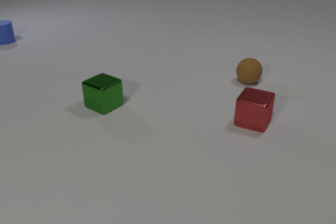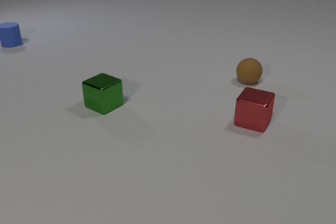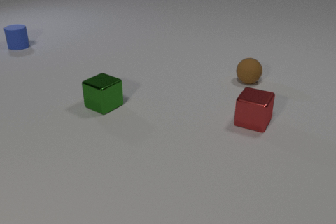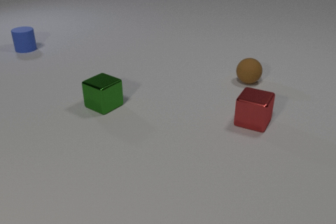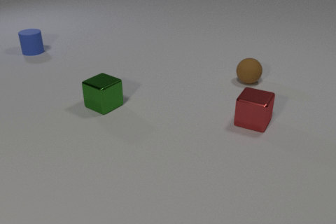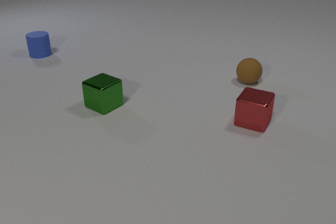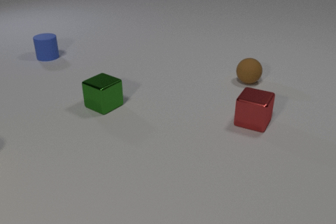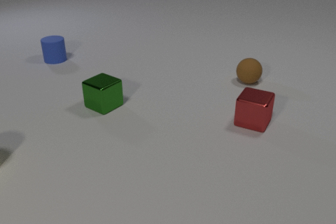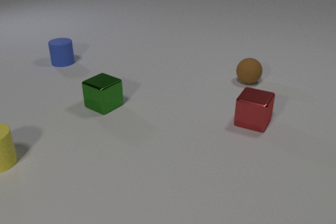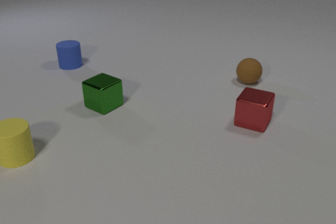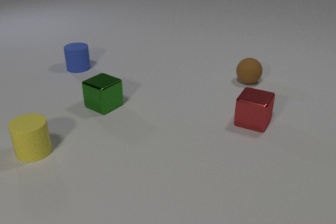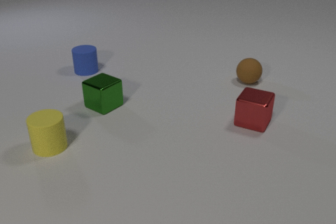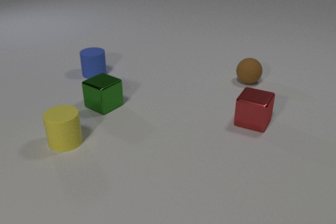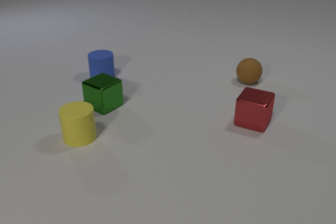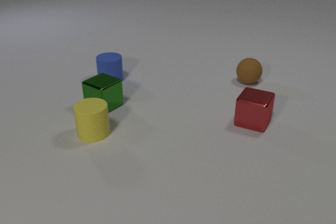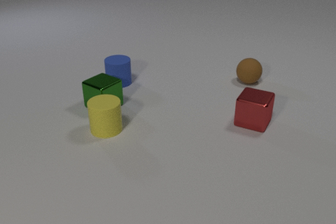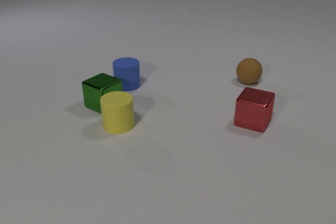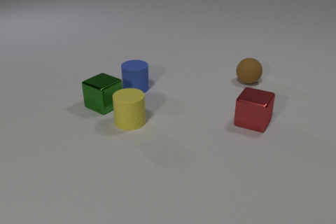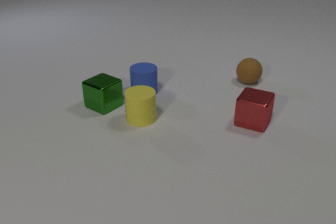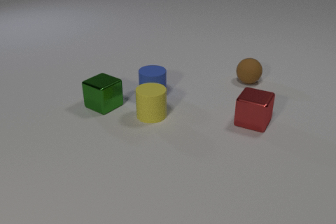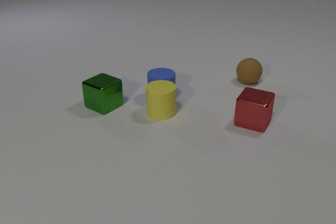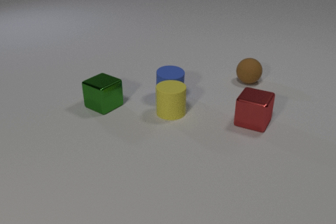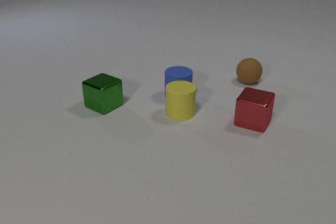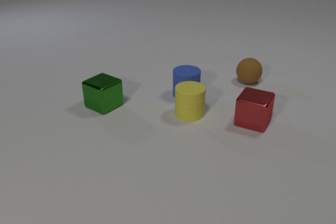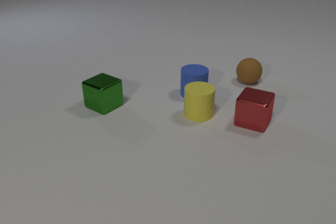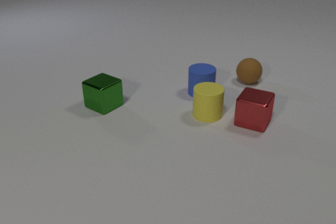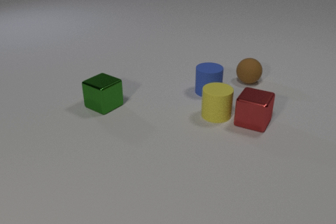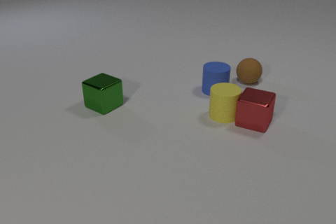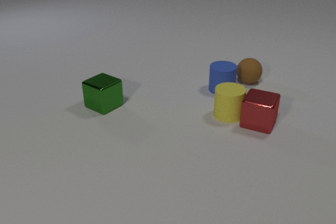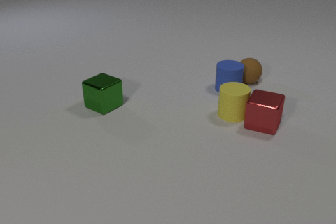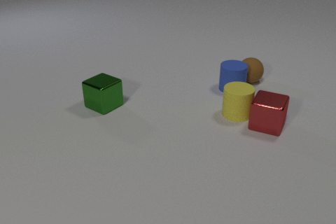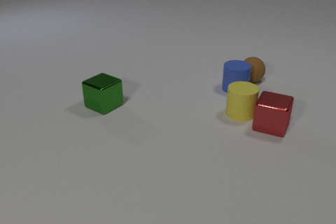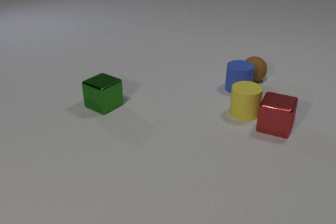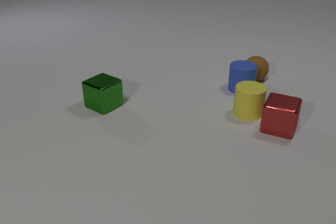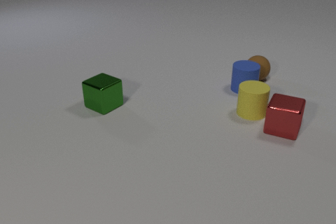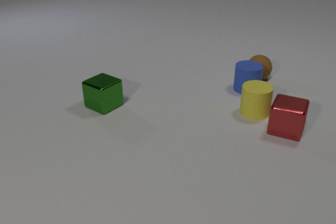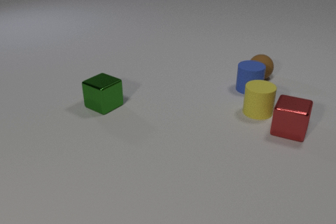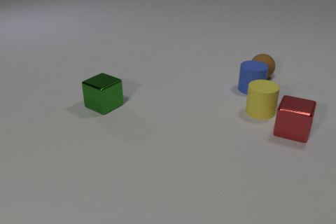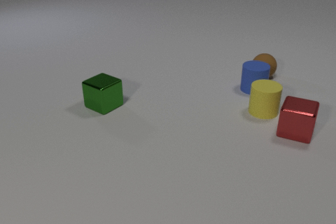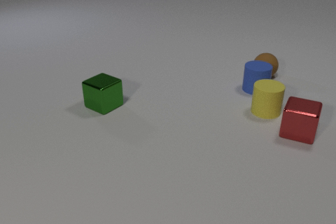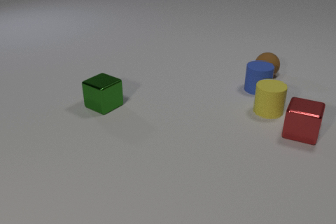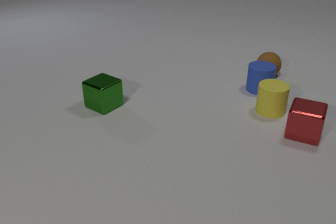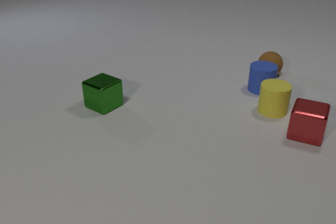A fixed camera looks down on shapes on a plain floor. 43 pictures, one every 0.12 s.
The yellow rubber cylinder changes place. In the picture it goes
to the right.
The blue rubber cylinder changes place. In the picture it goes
to the right.
0.00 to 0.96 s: The yellow rubber cylinder comes in at the left edge, slides to the right. The blue rubber cylinder slides toward the camera and to the right.
0.96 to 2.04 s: The yellow rubber cylinder slides to the right. The blue rubber cylinder slides toward the camera and to the right.
2.04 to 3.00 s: The yellow rubber cylinder slides to the right. The blue rubber cylinder slides to the right. The yellow rubber cylinder and the blue rubber cylinder collide.
3.00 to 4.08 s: The yellow rubber cylinder slides to the right. The blue rubber cylinder slides to the right. The red metal cube slides to the right. The brown rubber sphere rolls away from the camera and to the right. The yellow rubber cylinder and the red metal cube collide. The blue rubber cylinder and the brown rubber sphere collide.
4.08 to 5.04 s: The yellow rubber cylinder slides to the right and away from the camera. The blue rubber cylinder slides to the right. The red metal cube slides to the right. The brown rubber sphere rolls away from the camera and to the right.
How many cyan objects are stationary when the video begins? 0.
What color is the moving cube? red.
Are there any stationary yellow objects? no.
